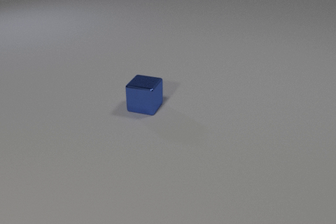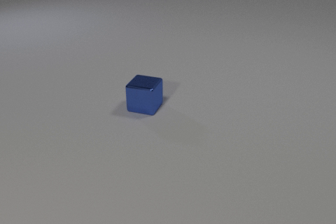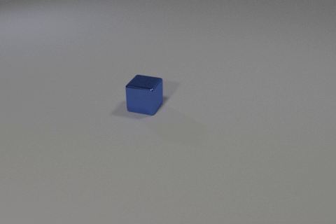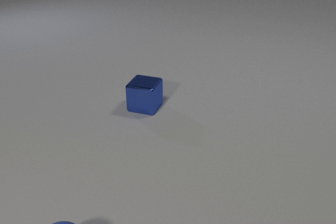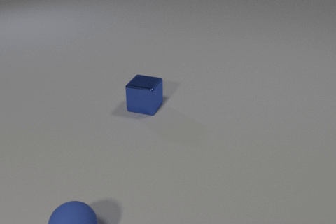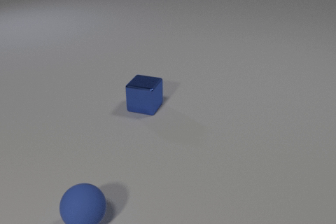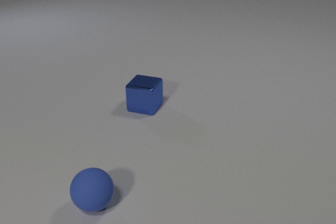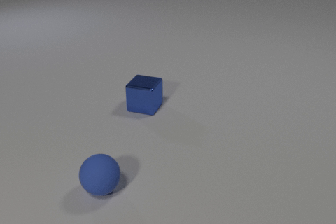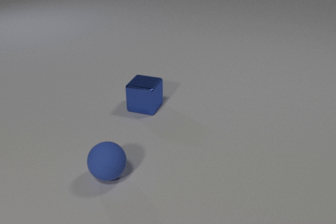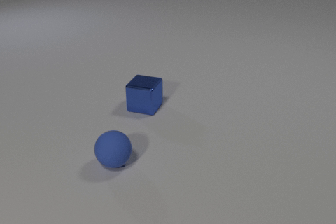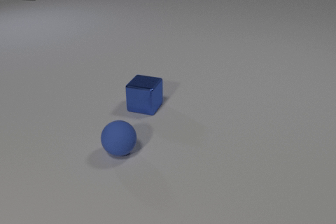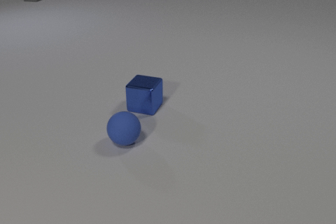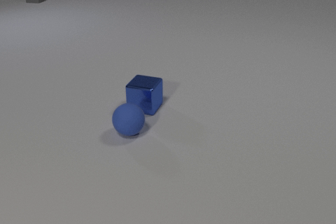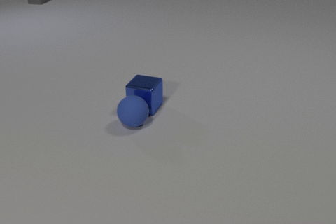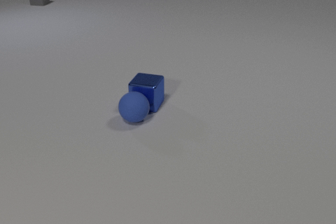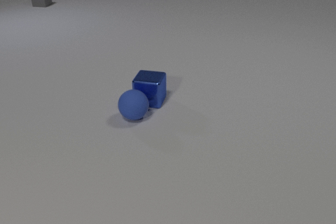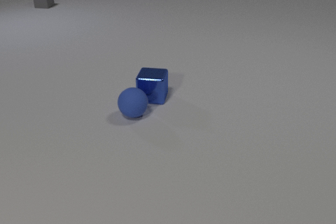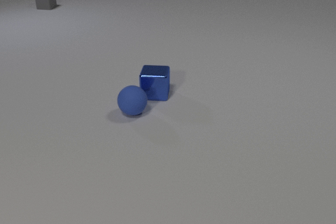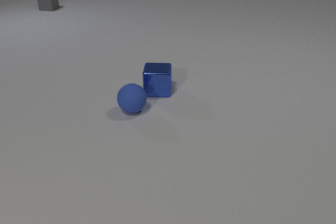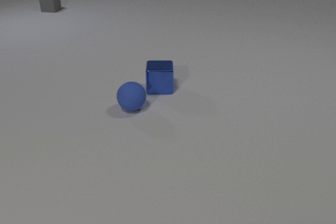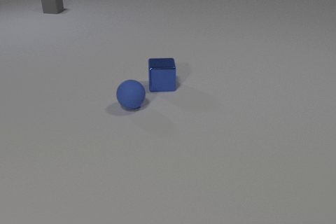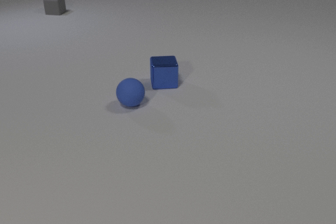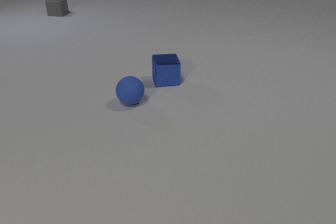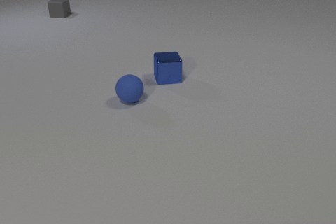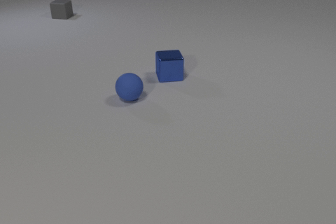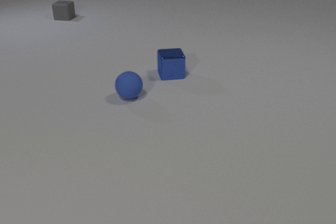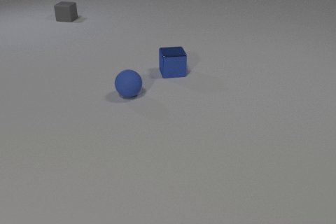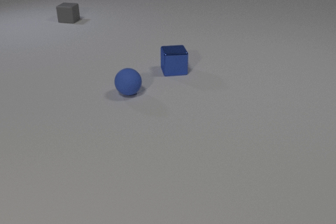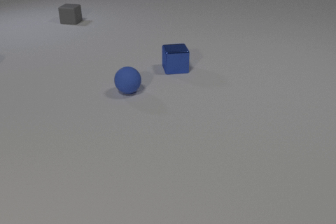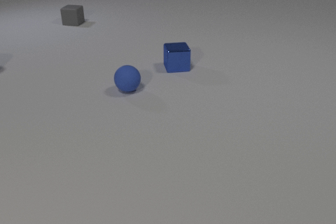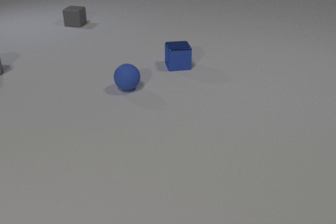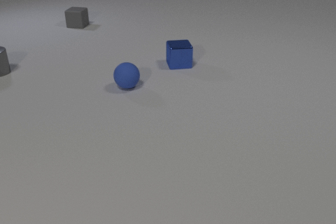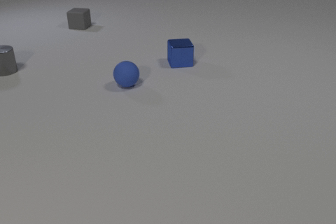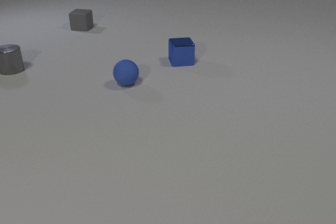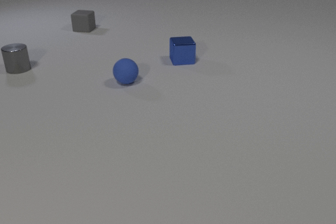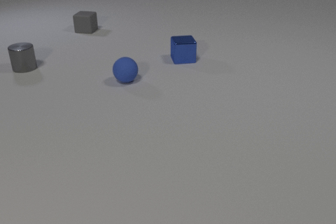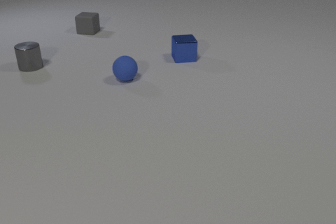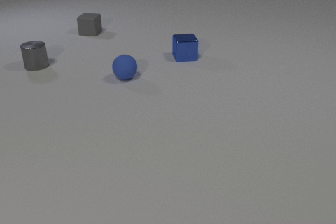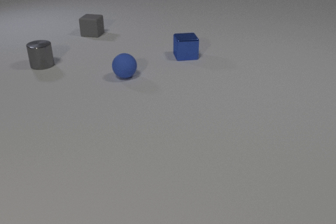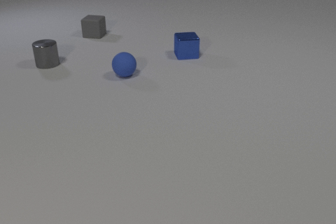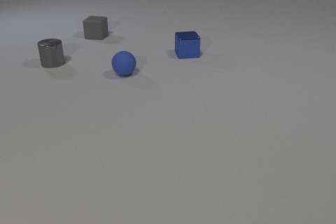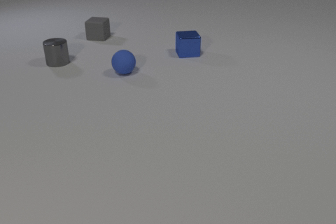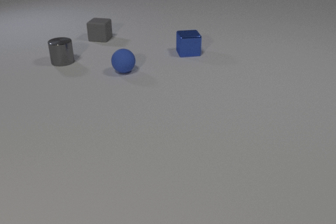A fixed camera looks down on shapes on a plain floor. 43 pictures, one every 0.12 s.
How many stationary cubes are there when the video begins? 1.
What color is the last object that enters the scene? gray.
How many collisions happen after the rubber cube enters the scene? 1.
0.00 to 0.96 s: The blue rubber sphere comes in at the bottom edge, rolls away from the camera and to the right.
0.96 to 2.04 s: The blue rubber sphere rolls away from the camera. The blue metal cube slides away from the camera. The gray rubber cube comes in at the top edge, slides toward the camera. The blue rubber sphere and the blue metal cube collide.
2.04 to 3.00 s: The blue rubber sphere rolls away from the camera. The blue metal cube slides away from the camera. The gray rubber cube slides toward the camera.
3.00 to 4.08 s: The blue rubber sphere rolls away from the camera. The blue metal cube slides away from the camera. The gray metal cylinder comes in at the left edge, slides to the right. The gray rubber cube slides toward the camera and to the right.
4.08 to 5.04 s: The blue rubber sphere rolls away from the camera. The blue metal cube slides away from the camera. The gray metal cylinder slides to the right. The gray rubber cube slides toward the camera and to the right.
